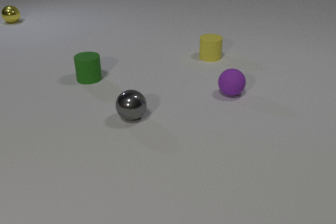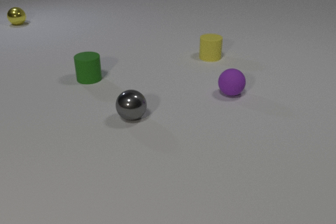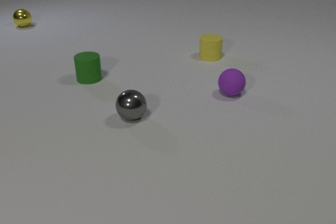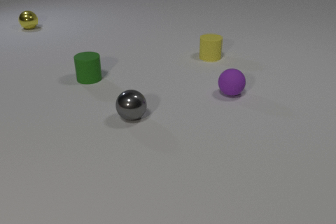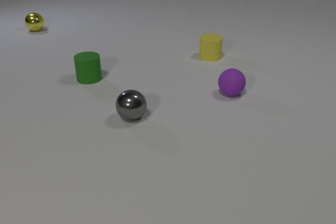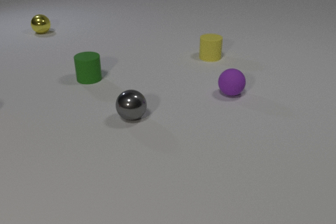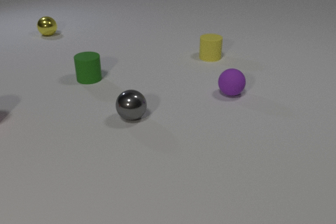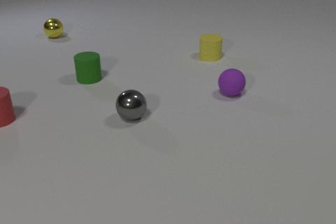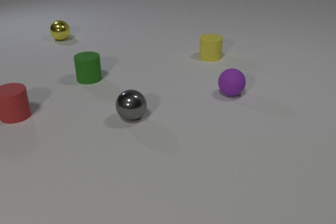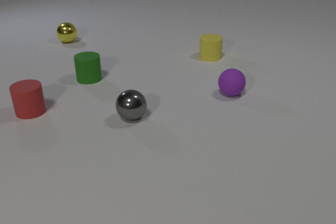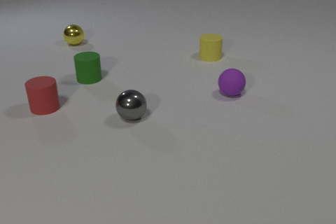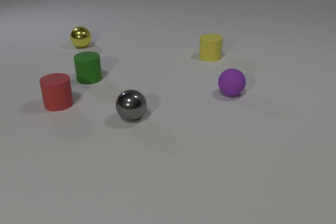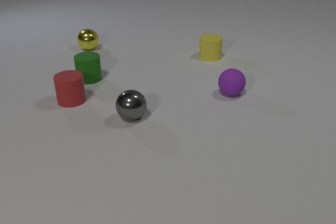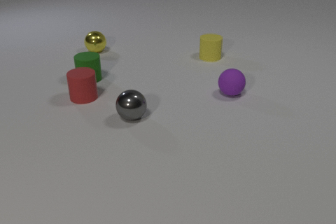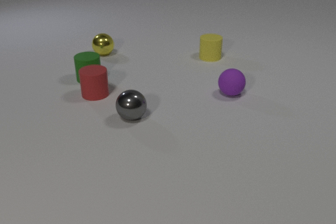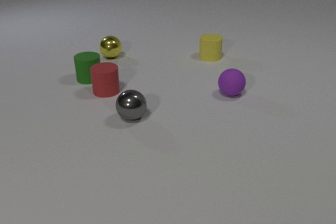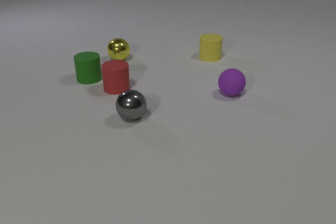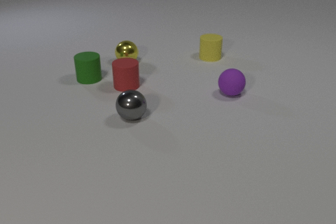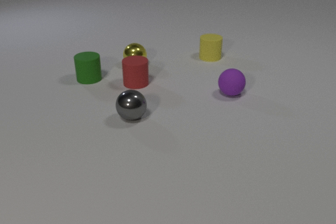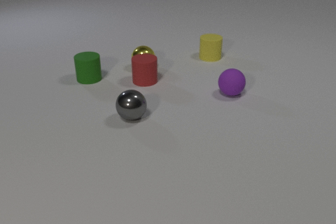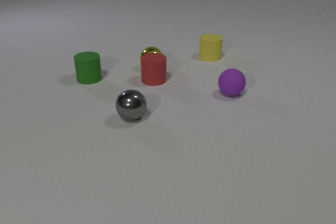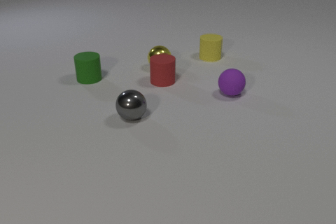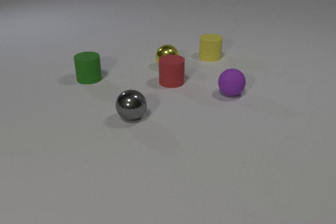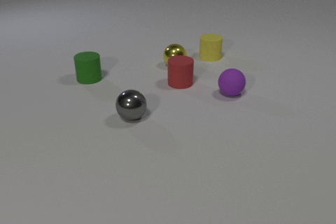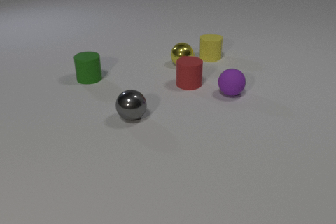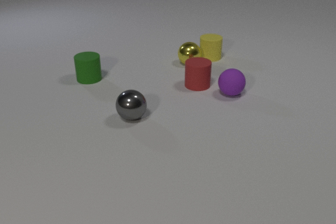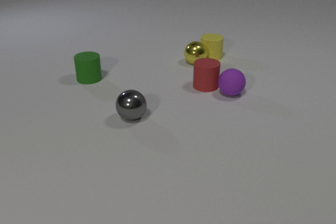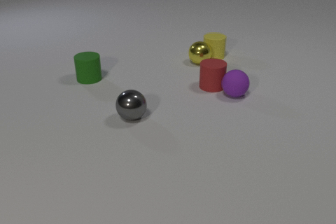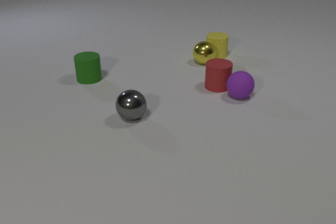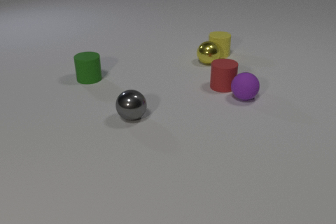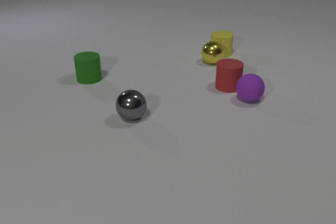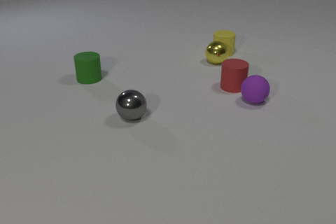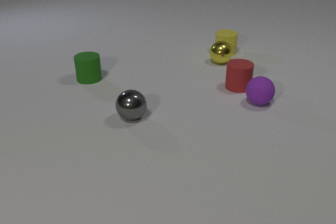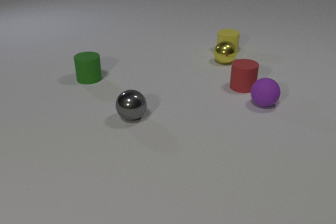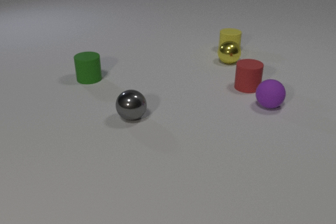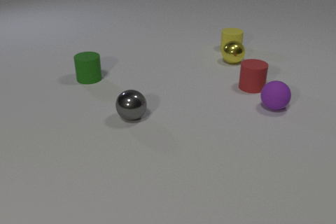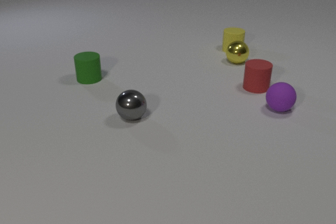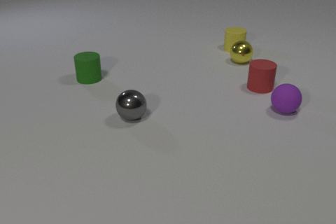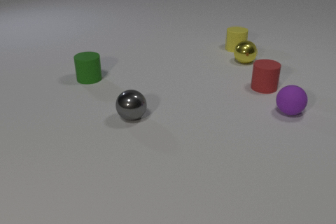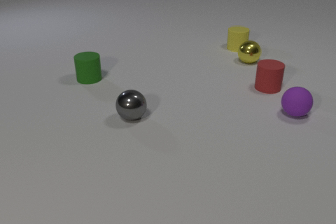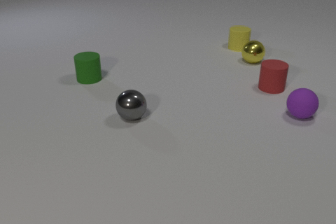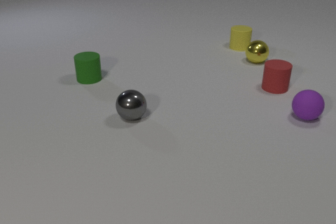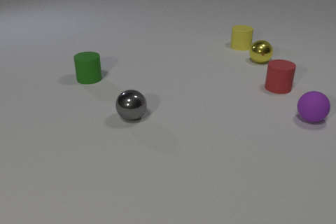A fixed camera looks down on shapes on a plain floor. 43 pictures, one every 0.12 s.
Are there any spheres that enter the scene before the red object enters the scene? no.
What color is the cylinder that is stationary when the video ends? green.
Are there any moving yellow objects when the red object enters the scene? yes.
0.00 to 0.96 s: The red rubber cylinder comes in at the left edge, slides to the right. The yellow metal sphere rolls toward the camera and to the right.
0.96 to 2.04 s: The red rubber cylinder slides to the right. The yellow metal sphere rolls toward the camera and to the right.
2.04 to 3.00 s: The red rubber cylinder slides to the right. The yellow metal sphere rolls to the right. The red rubber cylinder and the yellow metal sphere collide.
3.00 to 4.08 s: The red rubber cylinder slides to the right. The yellow metal sphere rolls to the right. The purple rubber sphere rolls to the right and toward the camera. The yellow rubber cylinder slides away from the camera and to the right. The yellow metal sphere and the yellow rubber cylinder collide. The red rubber cylinder and the purple rubber sphere collide.
4.08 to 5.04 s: The red rubber cylinder slides to the right. The yellow metal sphere rolls to the right. The purple rubber sphere rolls to the right. The yellow rubber cylinder slides away from the camera and to the right.
